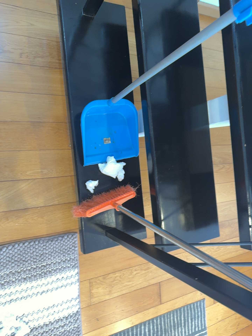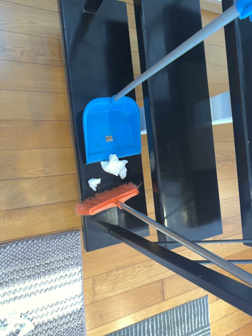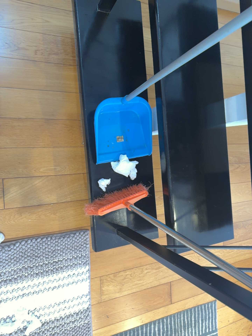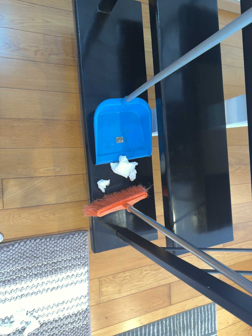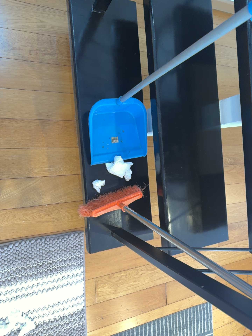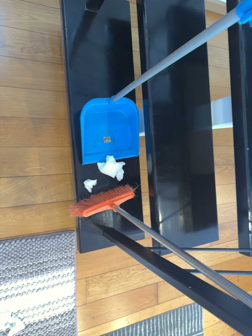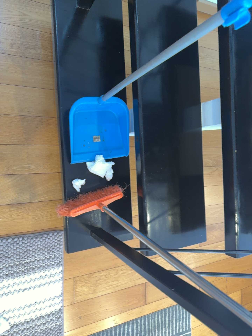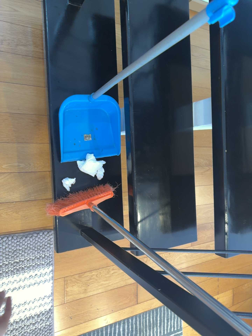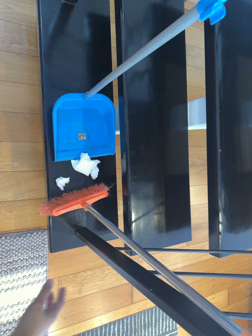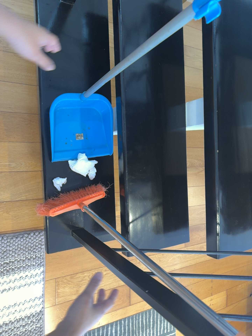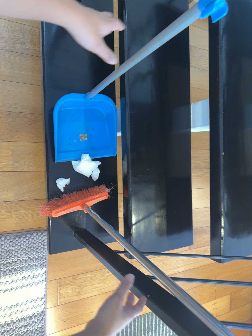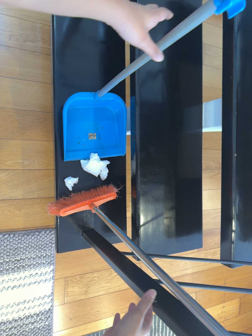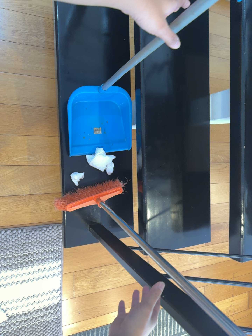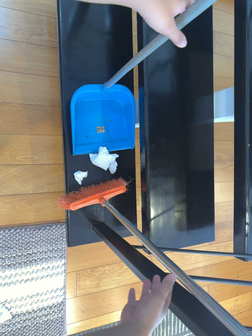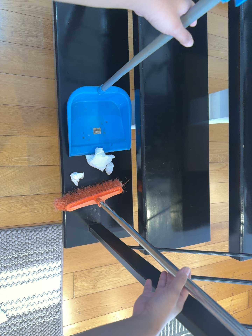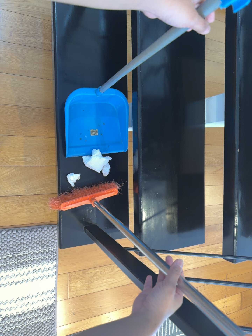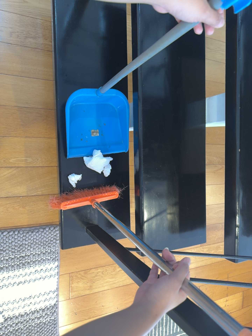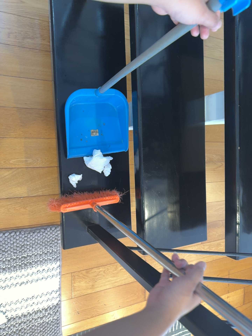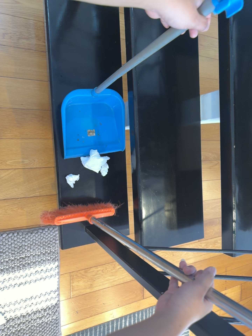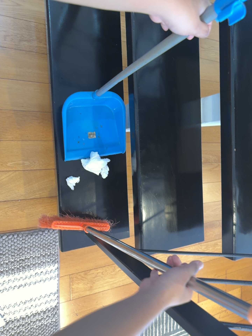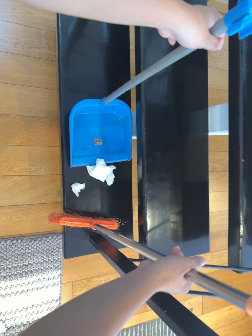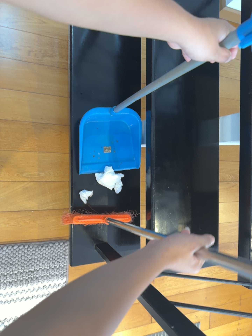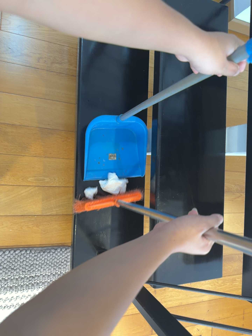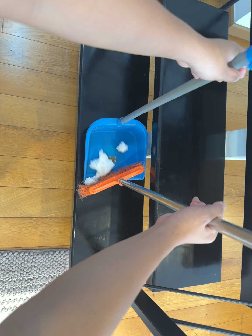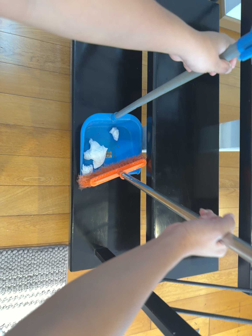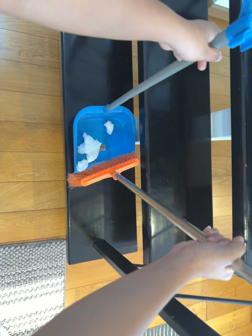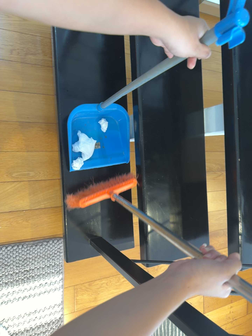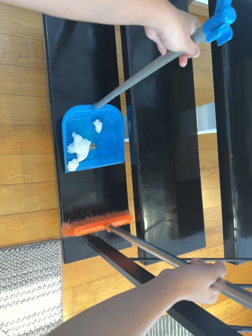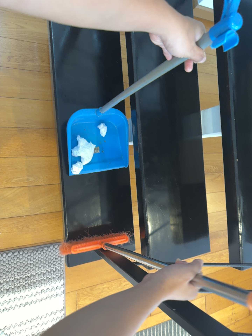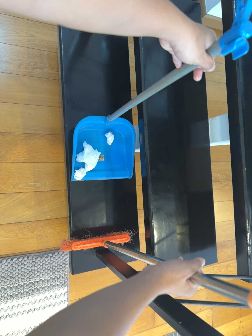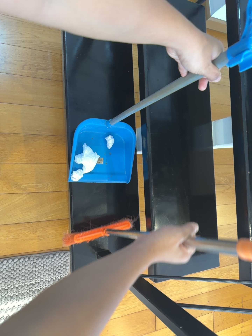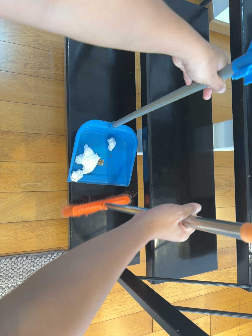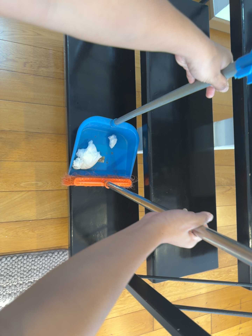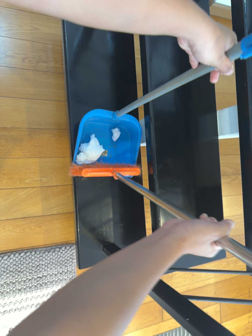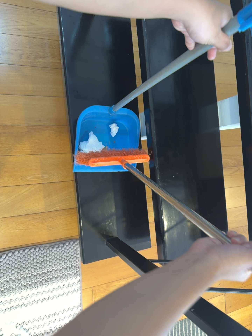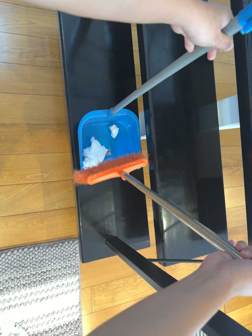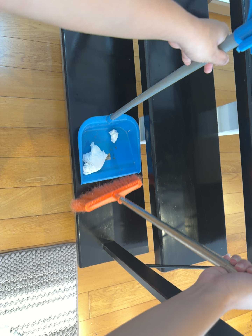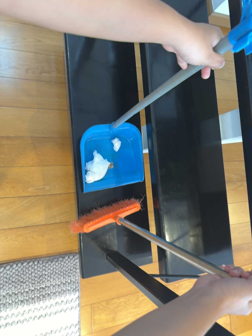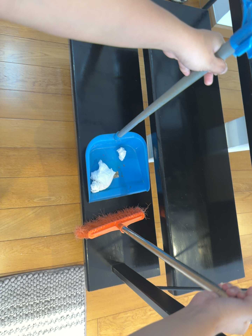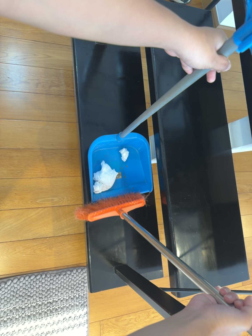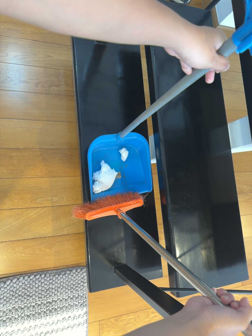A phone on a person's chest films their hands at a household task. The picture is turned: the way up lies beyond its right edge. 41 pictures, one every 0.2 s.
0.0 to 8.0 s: The camera travels to its right and forward, about 10 cm.
The film runs forward here.
